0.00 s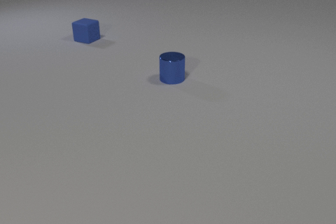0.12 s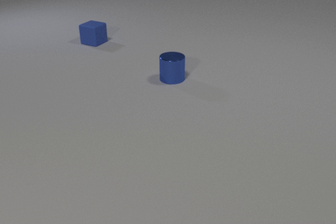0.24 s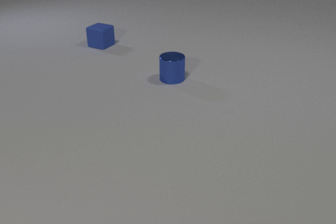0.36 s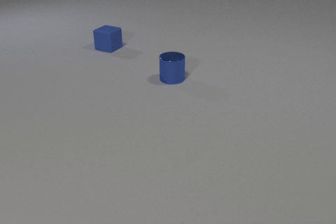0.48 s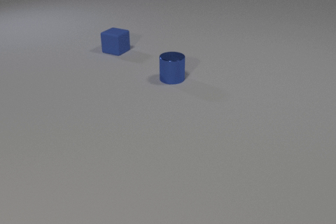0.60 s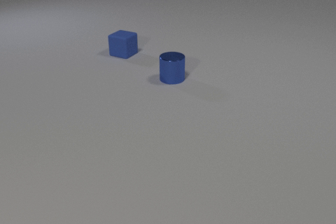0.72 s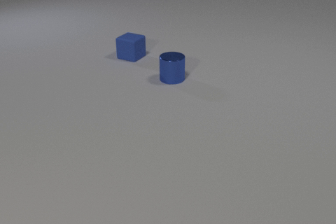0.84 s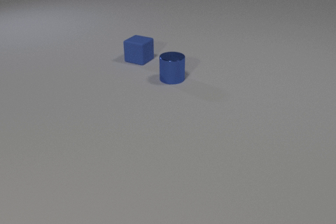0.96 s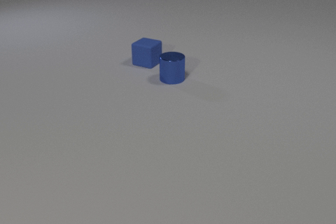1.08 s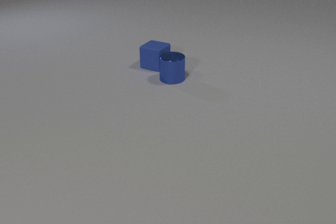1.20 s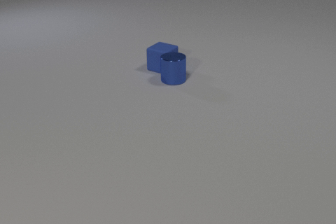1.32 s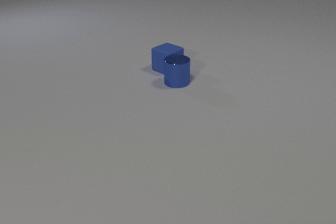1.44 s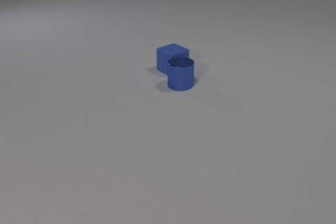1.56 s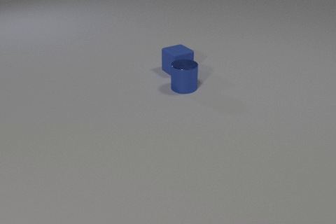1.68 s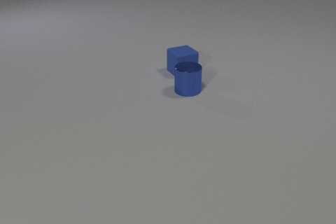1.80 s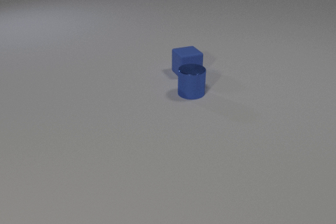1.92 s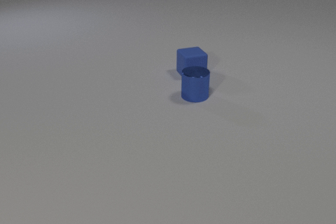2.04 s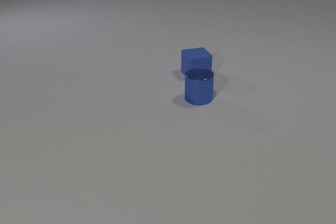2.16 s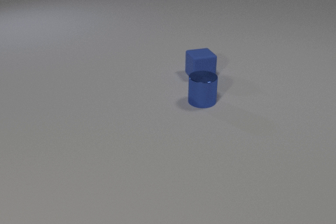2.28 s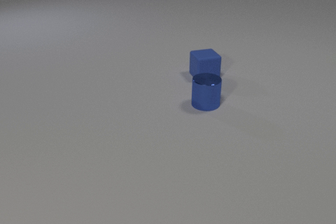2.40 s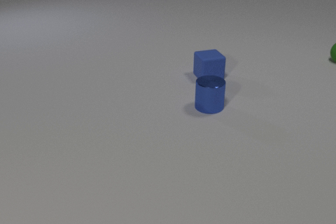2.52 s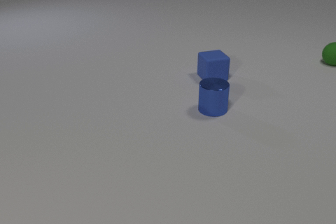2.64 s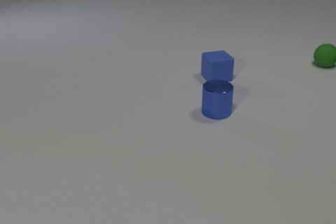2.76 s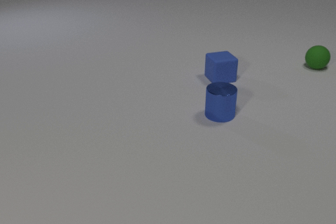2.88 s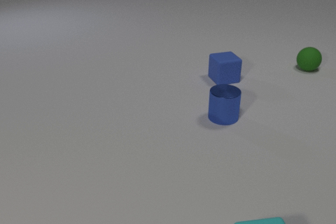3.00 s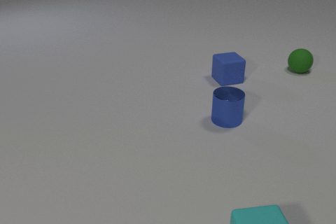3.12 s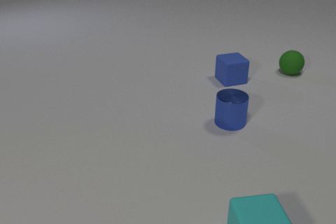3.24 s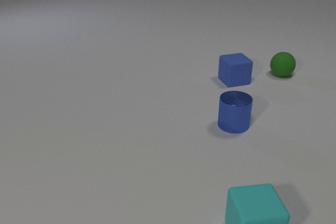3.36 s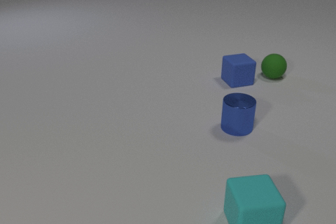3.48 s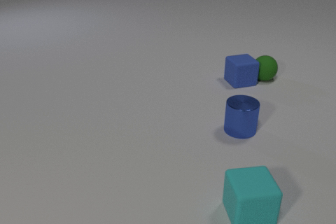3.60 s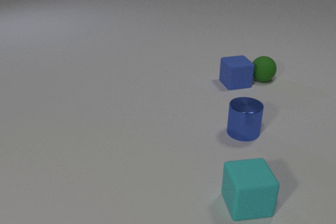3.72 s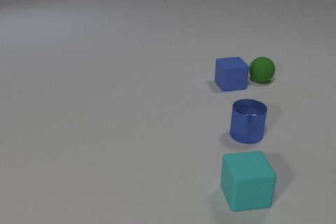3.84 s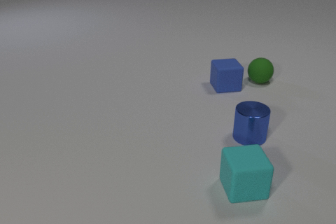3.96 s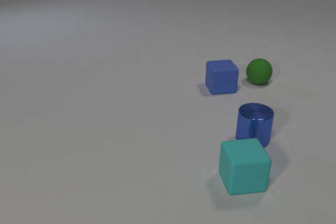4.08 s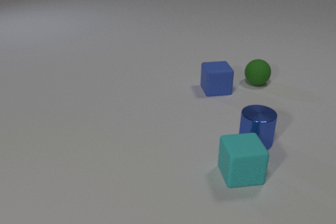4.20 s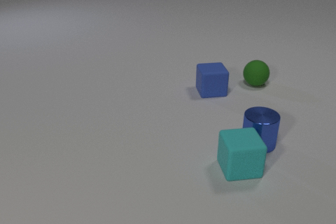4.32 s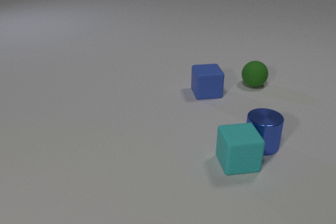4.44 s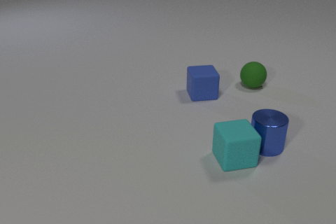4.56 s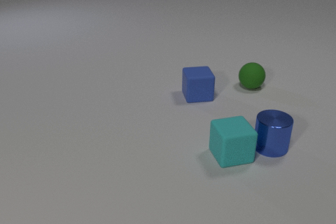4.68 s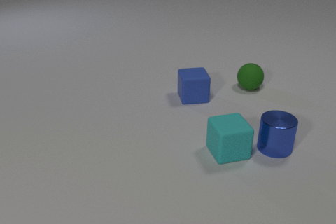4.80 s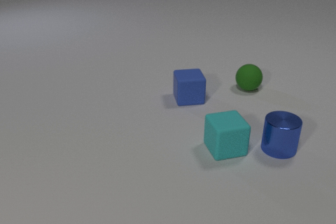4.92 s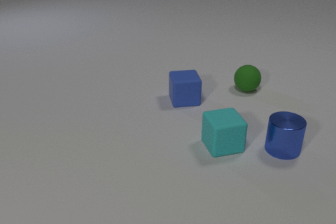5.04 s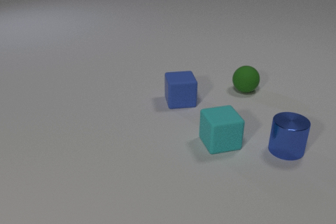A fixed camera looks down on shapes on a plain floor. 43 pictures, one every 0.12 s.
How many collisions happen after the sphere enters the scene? 2.
What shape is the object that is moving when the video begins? cube.
What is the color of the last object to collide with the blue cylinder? cyan.
0.00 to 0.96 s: The blue rubber cube slides toward the camera and to the right.
0.96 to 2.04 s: The blue rubber cube slides to the right and toward the camera, spins clockwise seen from above by about 45 degrees, its near face sliding to the left. The blue metal cylinder slides toward the camera and to the right. The blue rubber cube and the blue metal cylinder collide.
2.04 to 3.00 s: The blue rubber cube slides to the right. The blue metal cylinder slides toward the camera and to the right. The green rubber sphere comes in at the right edge, rolls toward the camera and to the left. The cyan rubber cube comes in at the bottom edge, slides away from the camera.
3.00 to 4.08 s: The blue rubber cube slides toward the camera and to the left. The blue metal cylinder slides toward the camera and to the right. The green rubber sphere rolls toward the camera and to the left. The cyan rubber cube slides away from the camera. The blue rubber cube and the green rubber sphere collide.
4.08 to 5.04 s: The blue rubber cube slides to the left and toward the camera. The blue metal cylinder slides to the right. The green rubber sphere rolls toward the camera and to the left. The cyan rubber cube slides away from the camera and to the left. The blue metal cylinder and the cyan rubber cube collide.
